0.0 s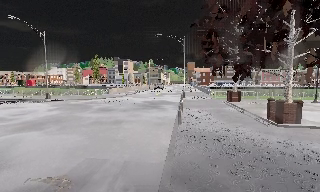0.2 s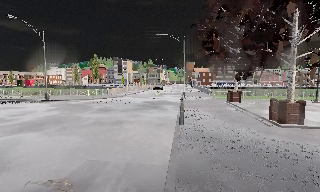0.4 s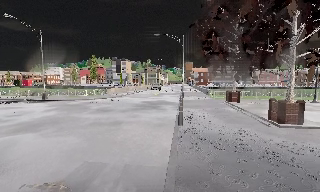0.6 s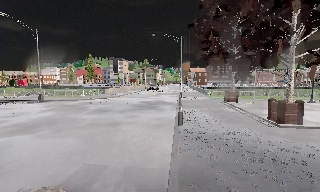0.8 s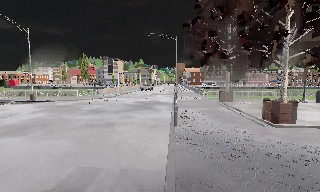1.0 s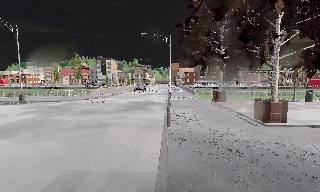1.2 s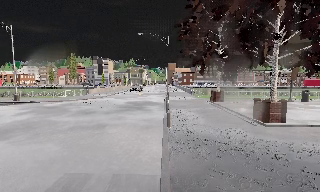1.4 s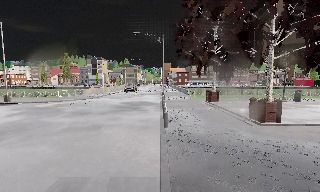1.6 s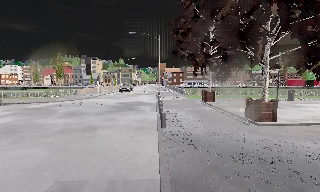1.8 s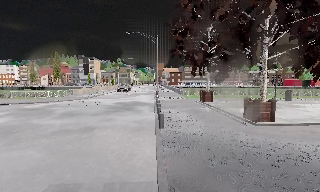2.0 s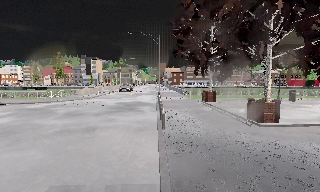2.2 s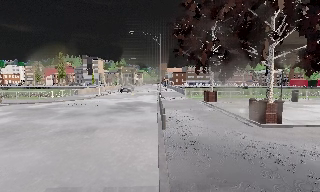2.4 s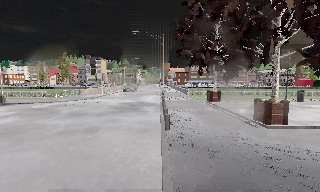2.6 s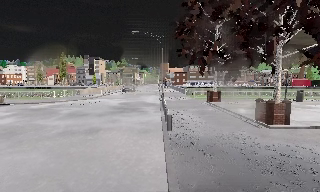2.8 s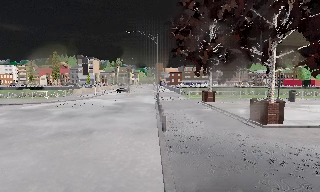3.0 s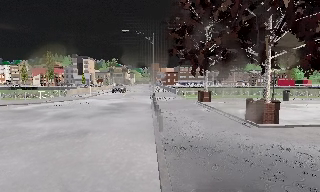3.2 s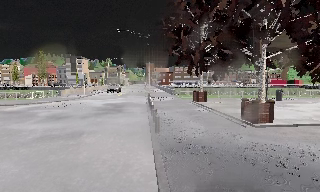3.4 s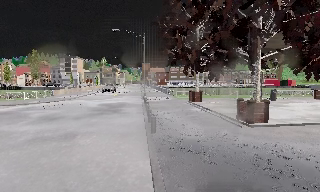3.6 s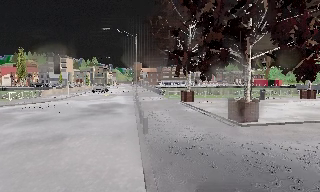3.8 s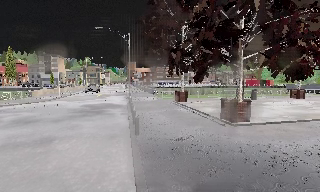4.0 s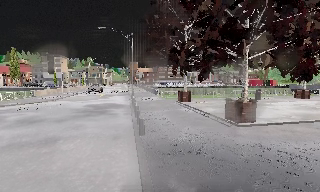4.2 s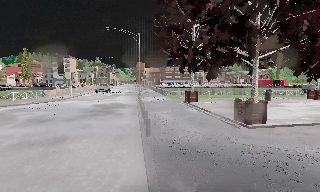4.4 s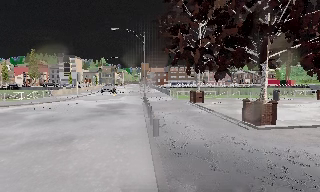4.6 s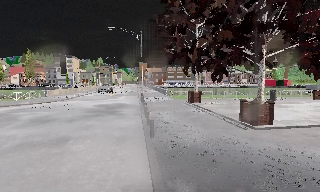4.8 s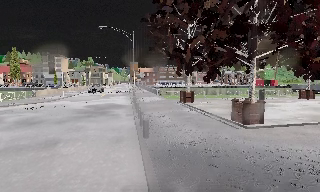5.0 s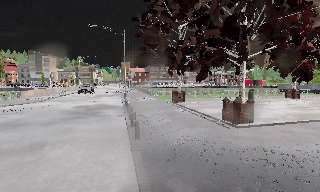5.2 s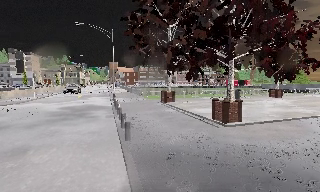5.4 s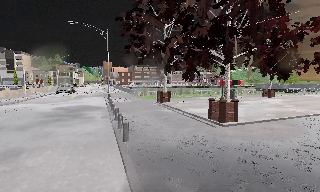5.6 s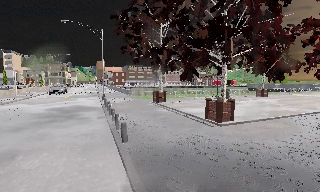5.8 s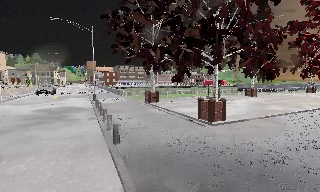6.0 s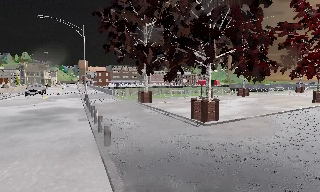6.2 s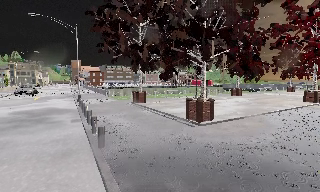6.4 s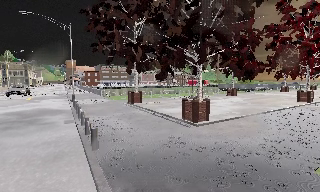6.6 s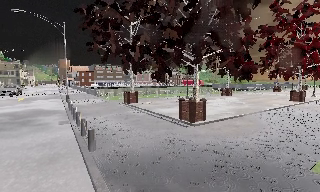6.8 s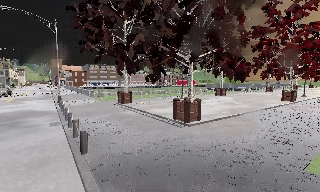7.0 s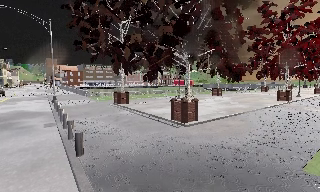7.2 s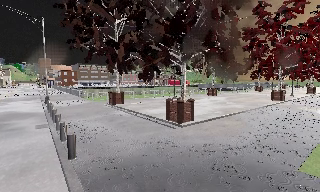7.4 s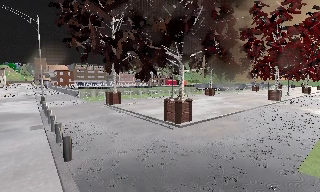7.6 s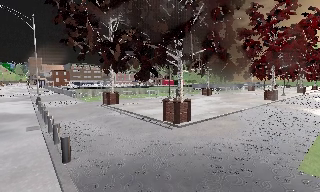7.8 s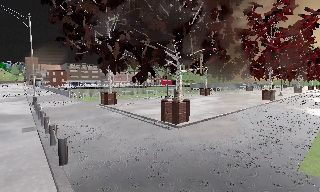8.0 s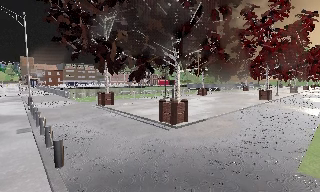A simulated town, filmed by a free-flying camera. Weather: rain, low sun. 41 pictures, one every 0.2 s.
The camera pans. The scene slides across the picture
to the left.
The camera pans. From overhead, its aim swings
clockwise.
0.0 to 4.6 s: The camera pans to its right, which is clockwise from overhead, by about 15 degrees. It travels forward and to its left, about 2 m, so what stands in front looms larger.
4.6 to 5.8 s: The camera swings to its right by about 15 degrees, and the scene slides to the left.
5.8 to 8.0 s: The camera swings to its right by about 15 degrees, and the scene slides to the left. It travels forward, about 1 m, so what stands in front looms larger.
The film runs forward here.
